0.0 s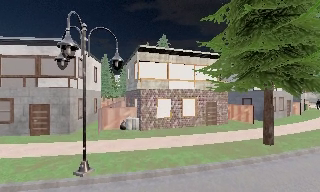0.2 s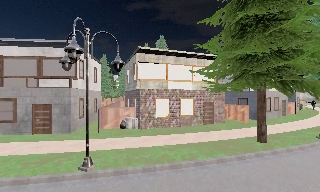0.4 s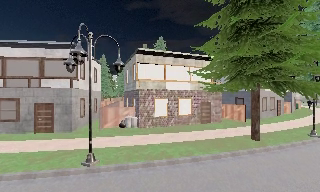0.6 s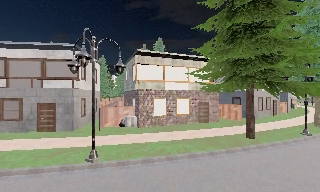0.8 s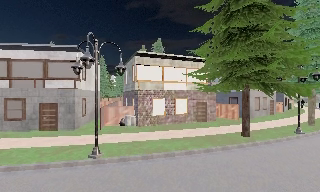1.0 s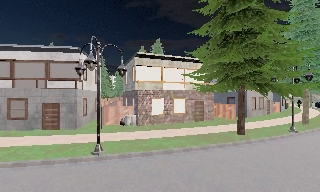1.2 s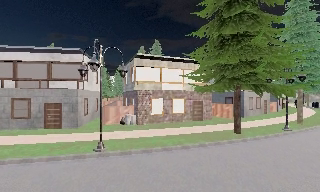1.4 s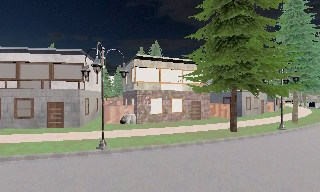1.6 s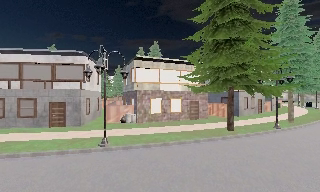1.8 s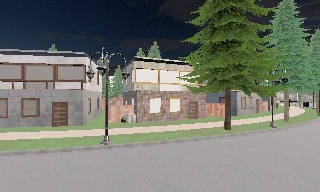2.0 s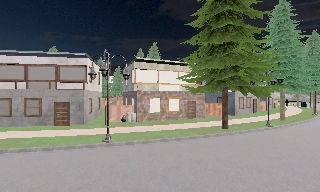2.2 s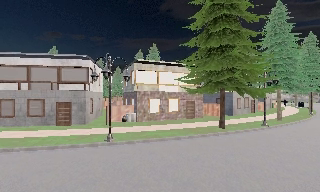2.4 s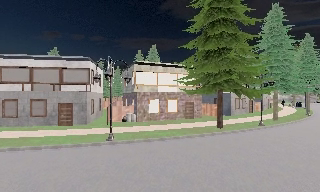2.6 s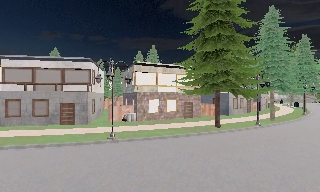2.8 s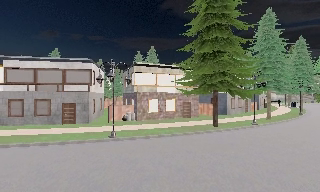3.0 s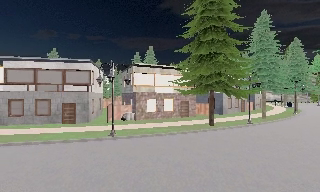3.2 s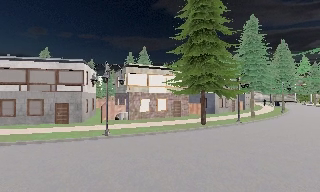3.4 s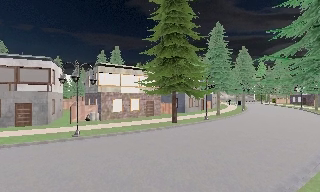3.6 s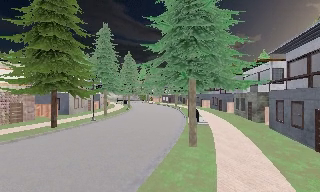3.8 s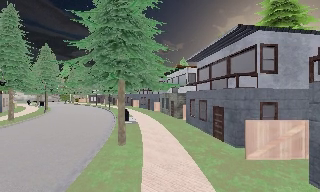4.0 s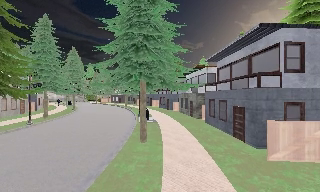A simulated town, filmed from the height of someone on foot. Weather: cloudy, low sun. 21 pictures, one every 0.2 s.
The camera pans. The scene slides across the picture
to the left.
The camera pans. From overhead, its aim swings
clockwise.
0.0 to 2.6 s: The camera travels backward, about 4.5 m, so what stands in front gets smaller.
2.6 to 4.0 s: The camera pans to its right, which is clockwise from overhead, by about 70 degrees. It travels backward, about 2.5 m.
The film runs backward here.
